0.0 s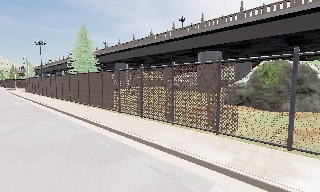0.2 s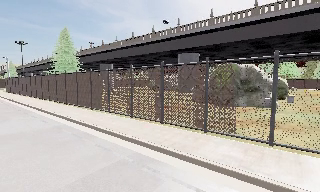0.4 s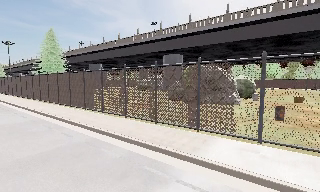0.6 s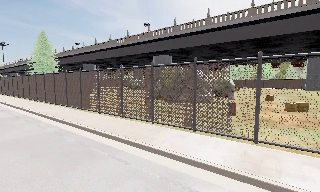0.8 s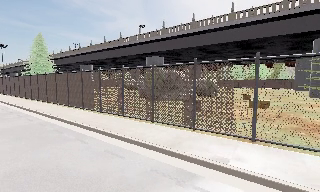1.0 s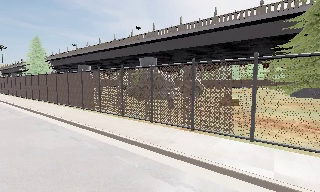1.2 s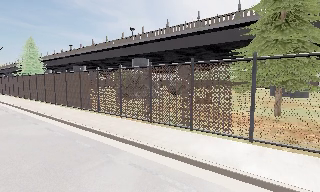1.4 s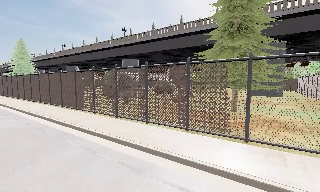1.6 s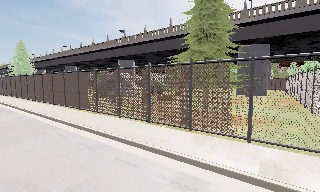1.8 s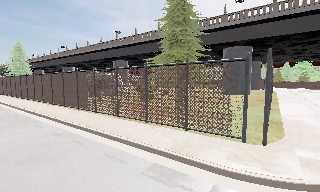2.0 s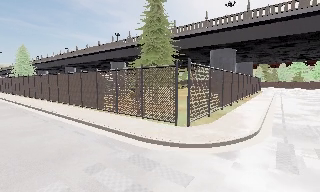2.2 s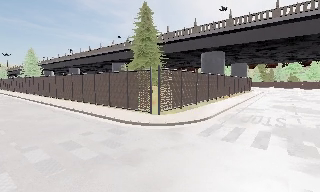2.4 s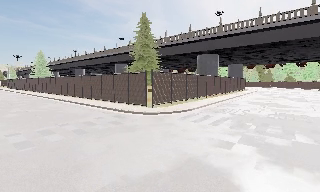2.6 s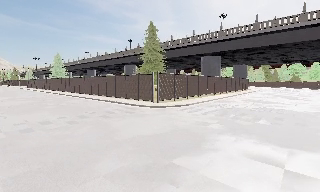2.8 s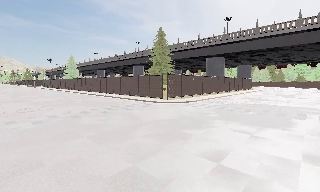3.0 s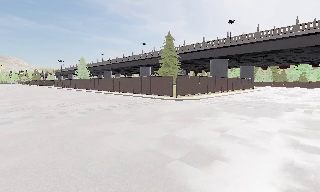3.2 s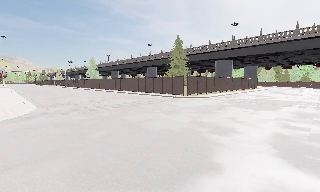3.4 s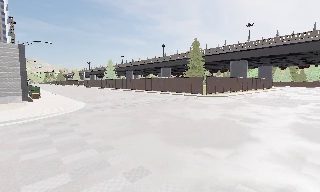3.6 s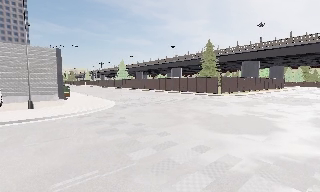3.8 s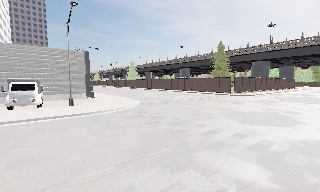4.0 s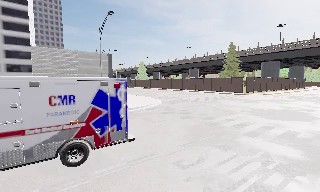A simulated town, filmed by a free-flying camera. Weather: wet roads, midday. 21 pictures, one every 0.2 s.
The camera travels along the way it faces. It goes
backward.
0.0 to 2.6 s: The camera travels backward and to its right, about 30 m, so what stands in front gets smaller.
2.6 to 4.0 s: The scene slides to the right, as the camera pans about 15 degrees to its left. It travels backward and to its left, about 18 m, so what stands in front gets smaller.
The film runs backward here.
